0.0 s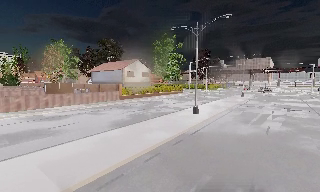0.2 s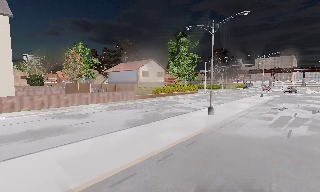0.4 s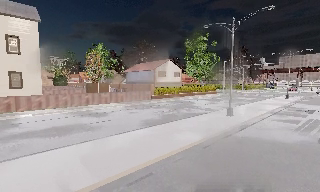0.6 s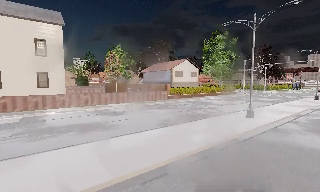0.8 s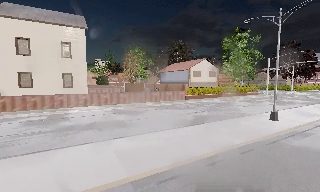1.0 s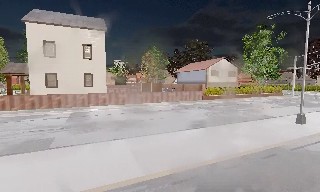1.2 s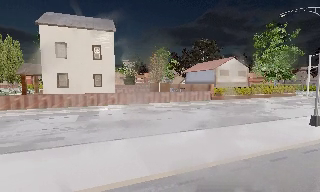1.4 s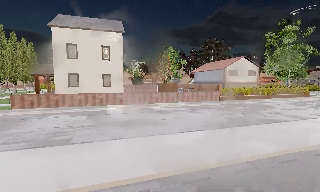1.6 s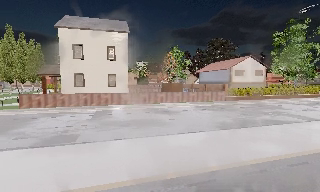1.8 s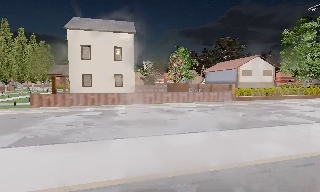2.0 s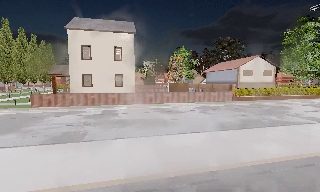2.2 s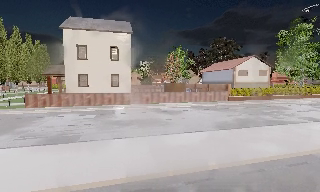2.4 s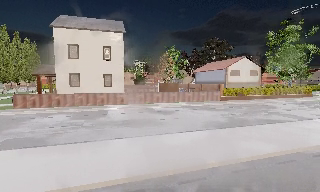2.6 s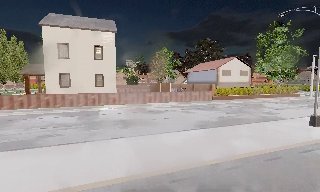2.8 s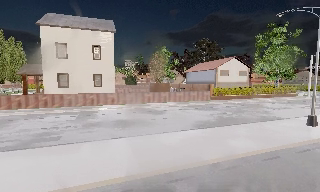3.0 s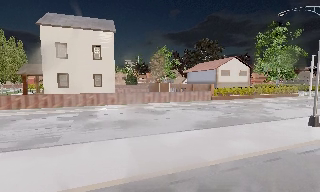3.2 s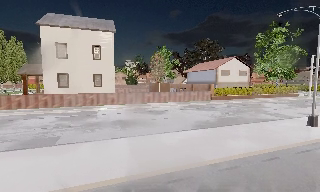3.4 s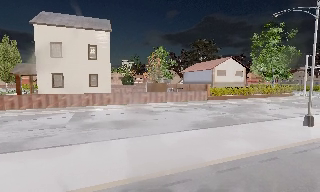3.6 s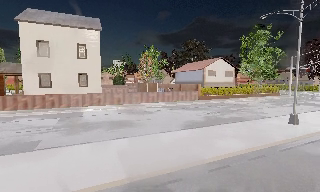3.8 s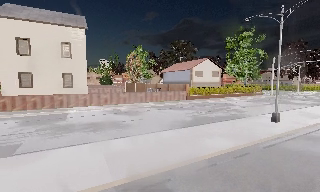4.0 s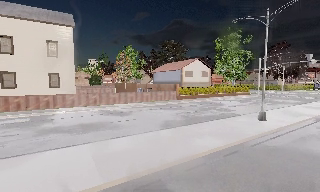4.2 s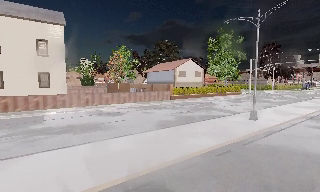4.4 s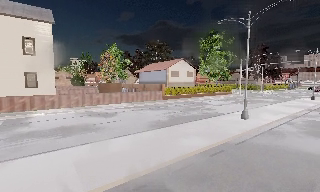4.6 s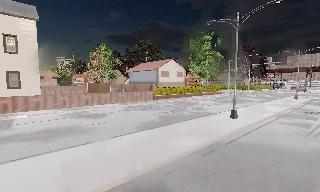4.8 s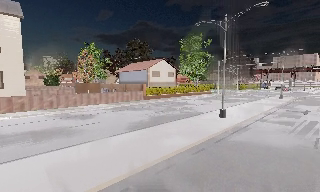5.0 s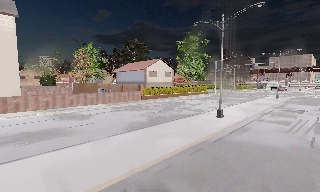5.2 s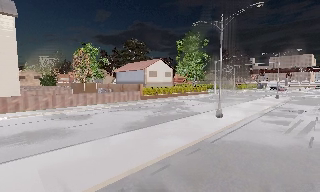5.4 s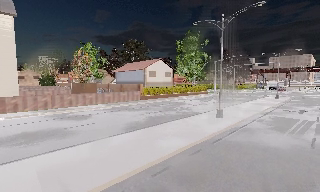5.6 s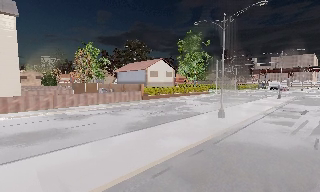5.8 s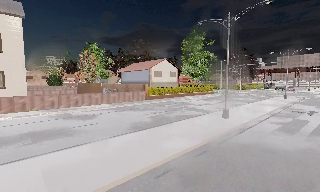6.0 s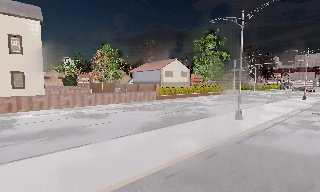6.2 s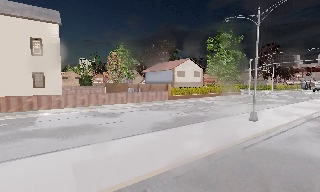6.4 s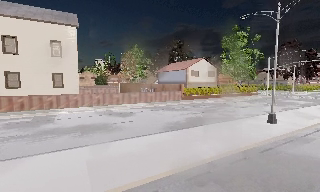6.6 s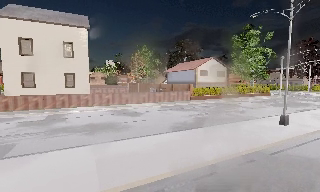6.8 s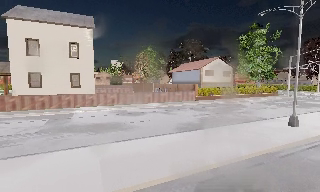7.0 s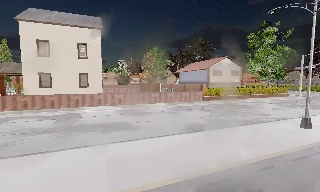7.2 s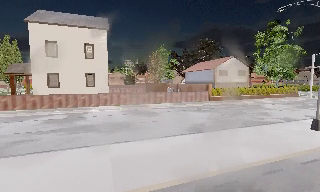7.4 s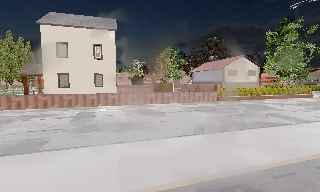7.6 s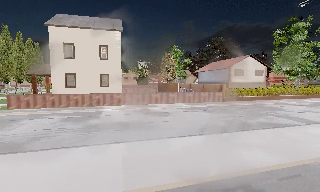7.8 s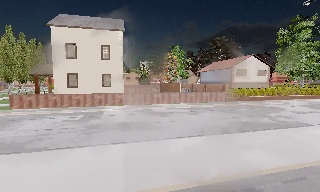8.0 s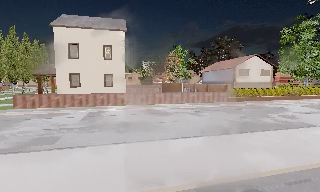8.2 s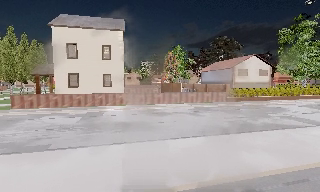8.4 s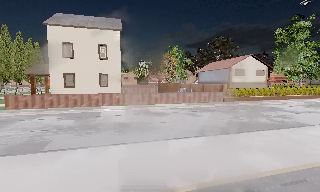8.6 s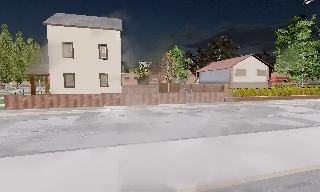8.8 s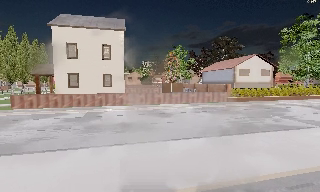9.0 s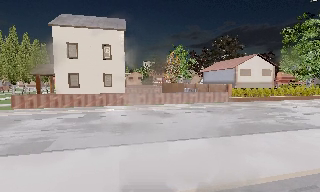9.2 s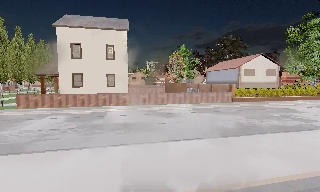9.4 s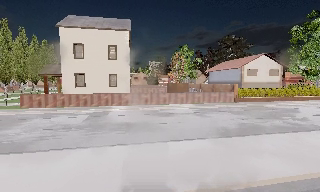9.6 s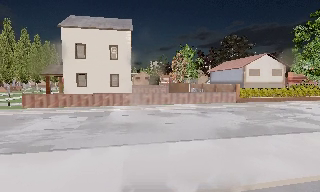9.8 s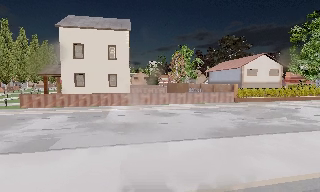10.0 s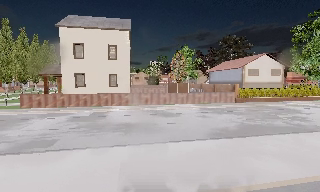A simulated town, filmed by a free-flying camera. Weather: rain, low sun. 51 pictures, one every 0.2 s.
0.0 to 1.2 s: The camera swings to its left by about 30 degrees, and the scene slides to the right.
1.2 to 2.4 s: The camera shifts only a little, or ends up much as it began.
2.4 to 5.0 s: The camera pans to its right, which is clockwise from overhead, by about 25 degrees. It travels forward, about 0.5 m, so what stands in front looms larger.
5.0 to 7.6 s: The scene slides to the right, as the camera pans about 30 degrees to its left.
7.6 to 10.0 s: The camera travels forward, about 0.5 m, so what stands in front looms larger.
The film runs forward here.
